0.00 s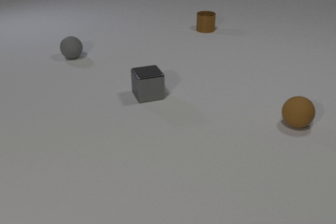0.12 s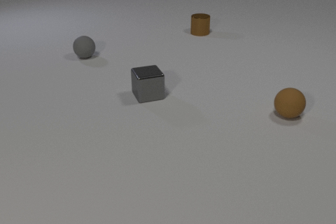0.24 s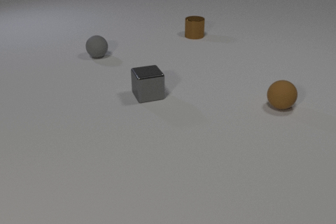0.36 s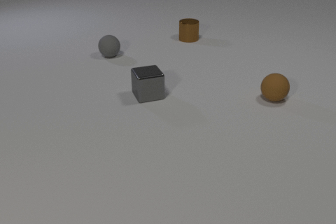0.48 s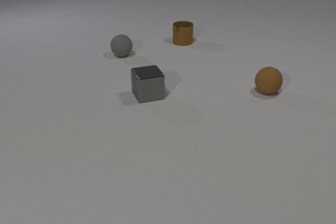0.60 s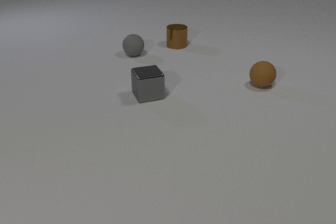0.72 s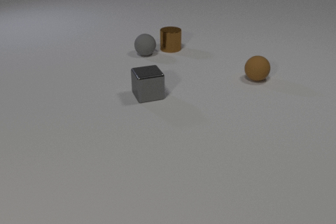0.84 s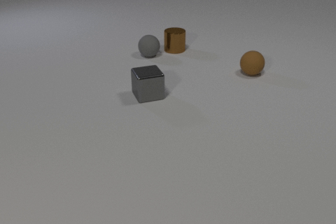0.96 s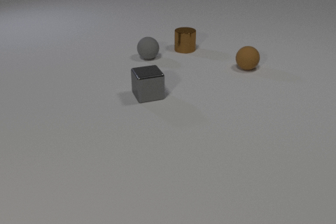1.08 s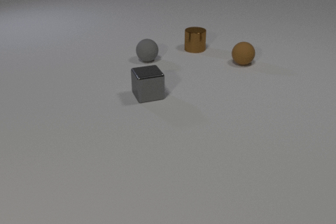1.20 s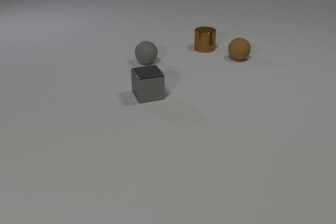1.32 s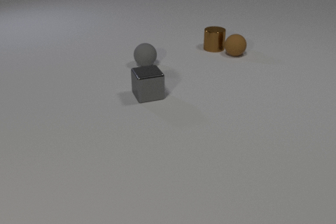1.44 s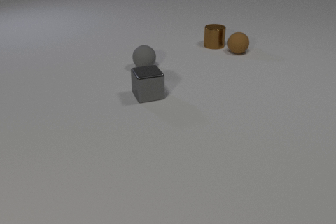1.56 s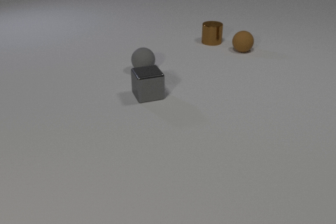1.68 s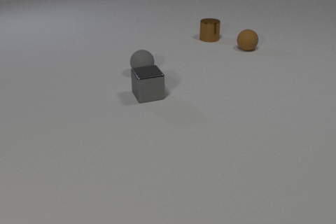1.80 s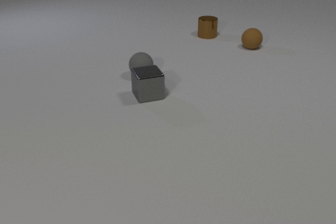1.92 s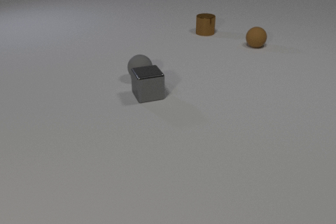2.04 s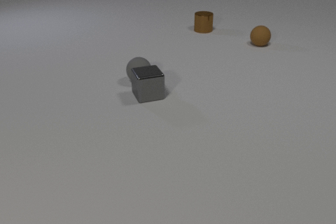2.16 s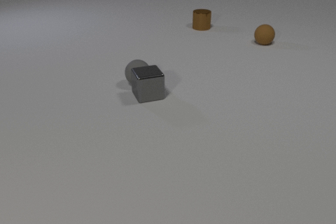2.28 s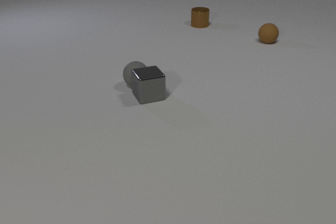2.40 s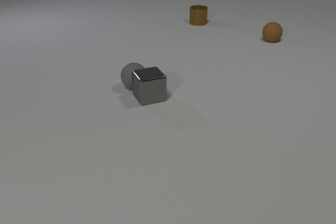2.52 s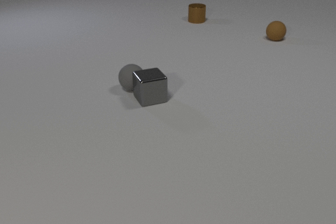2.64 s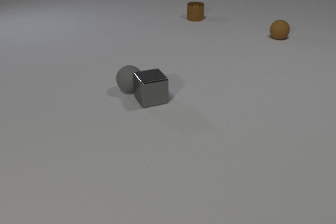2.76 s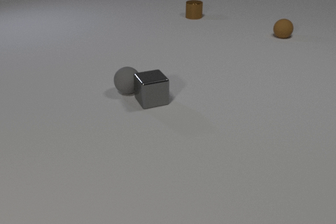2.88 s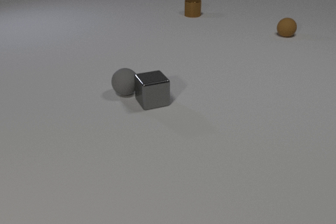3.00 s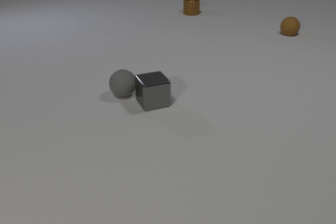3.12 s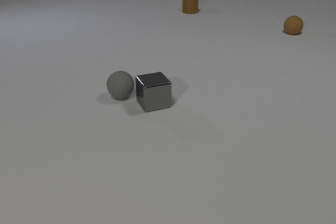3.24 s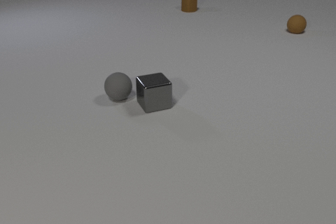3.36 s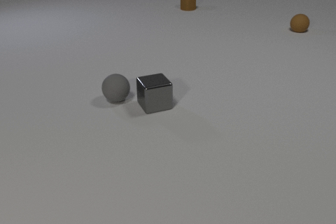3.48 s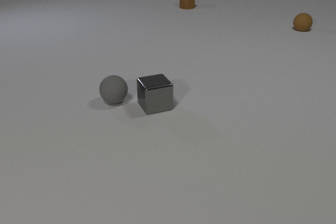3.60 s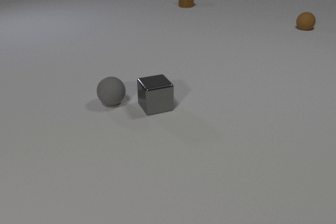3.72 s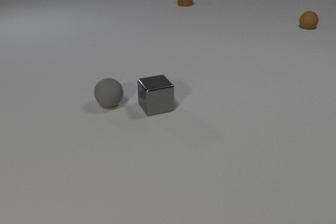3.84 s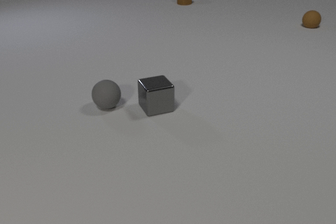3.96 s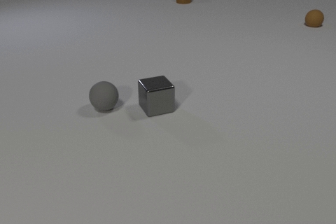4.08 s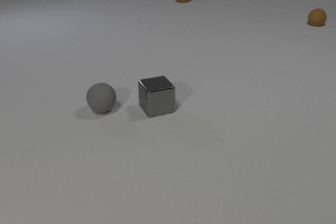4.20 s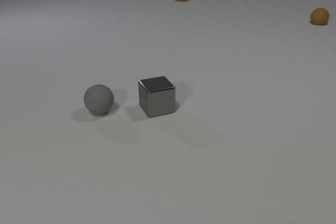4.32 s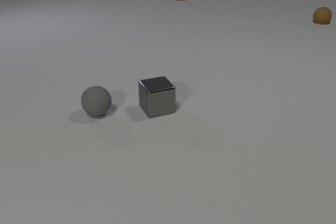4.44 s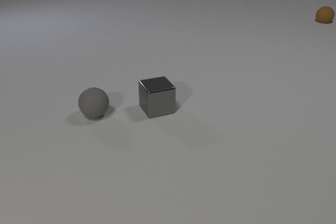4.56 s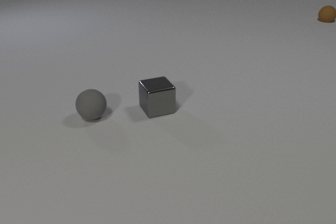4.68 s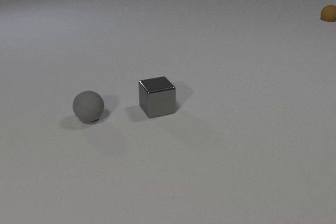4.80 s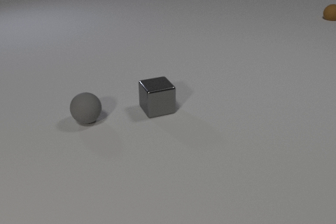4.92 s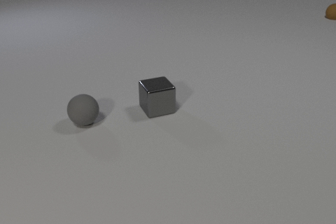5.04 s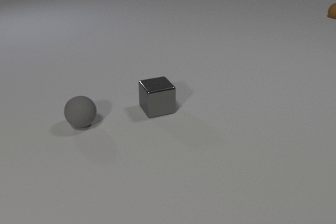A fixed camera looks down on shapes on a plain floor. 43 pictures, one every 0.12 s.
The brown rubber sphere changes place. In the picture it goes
away from the camera.
The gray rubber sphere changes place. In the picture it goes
toward the camera.
0.00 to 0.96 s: The brown metal cylinder slides toward the camera. The gray rubber sphere rolls to the right. The brown rubber sphere rolls away from the camera and to the left. The brown metal cylinder and the gray rubber sphere collide.
0.96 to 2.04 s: The brown metal cylinder slides away from the camera. The gray rubber sphere rolls toward the camera. The brown rubber sphere rolls away from the camera. The brown metal cylinder and the brown rubber sphere collide.
2.04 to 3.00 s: The brown metal cylinder slides away from the camera. The gray rubber sphere rolls toward the camera and to the left. The brown rubber sphere rolls away from the camera and to the right. The gray metal cube slides toward the camera. The gray rubber sphere and the gray metal cube collide.
3.00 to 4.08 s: The brown metal cylinder slides away from the camera. The gray rubber sphere rolls toward the camera and to the left. The brown rubber sphere rolls away from the camera and to the right. The gray metal cube slides toward the camera.
4.08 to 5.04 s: The brown metal cylinder slides away from the camera, leaves at the top edge. The gray rubber sphere rolls toward the camera and to the left. The brown rubber sphere rolls away from the camera and to the right.
How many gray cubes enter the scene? 0.
How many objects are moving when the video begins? 3.
Are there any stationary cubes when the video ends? yes.
